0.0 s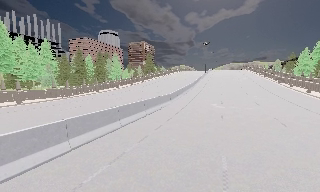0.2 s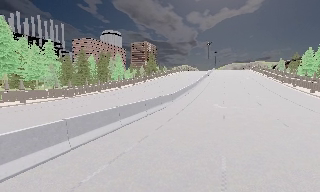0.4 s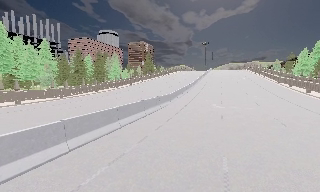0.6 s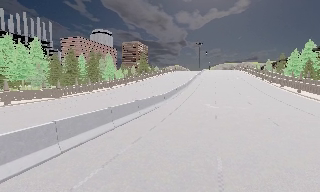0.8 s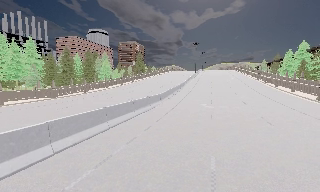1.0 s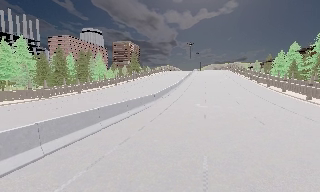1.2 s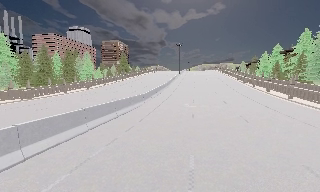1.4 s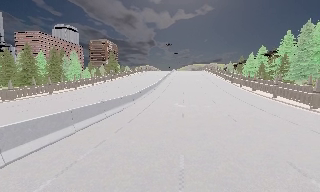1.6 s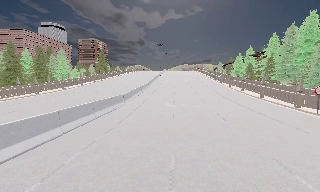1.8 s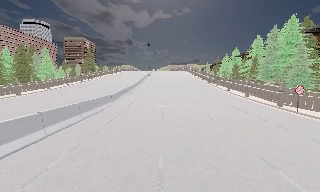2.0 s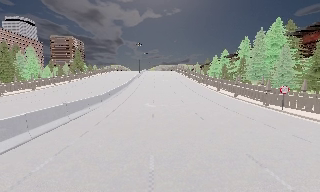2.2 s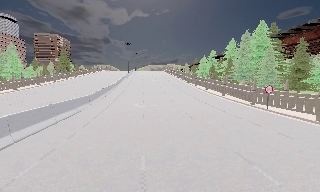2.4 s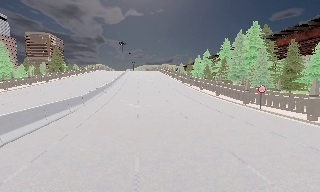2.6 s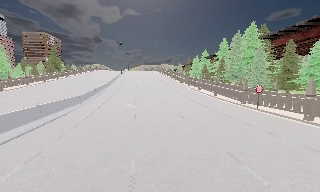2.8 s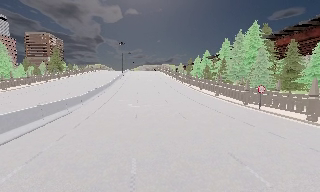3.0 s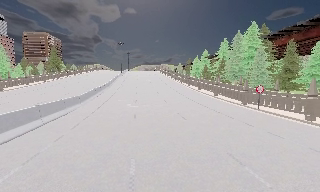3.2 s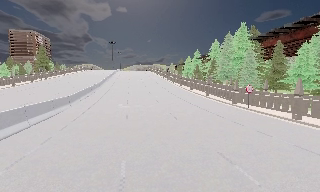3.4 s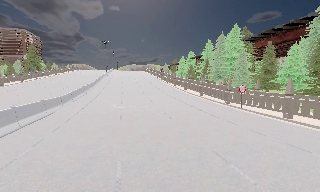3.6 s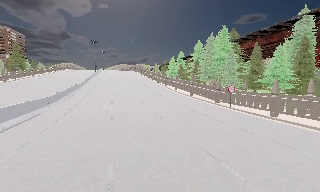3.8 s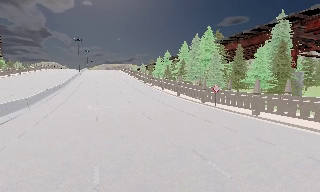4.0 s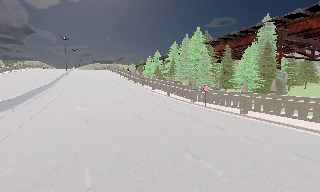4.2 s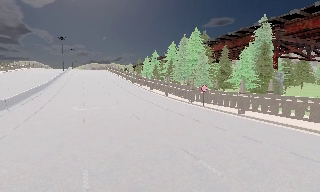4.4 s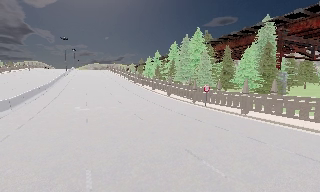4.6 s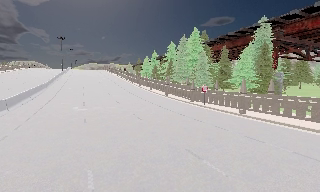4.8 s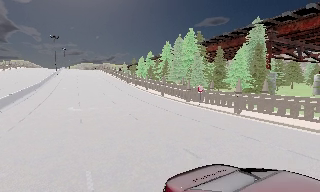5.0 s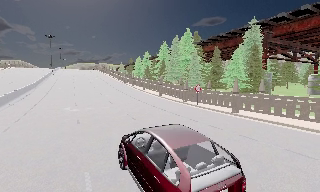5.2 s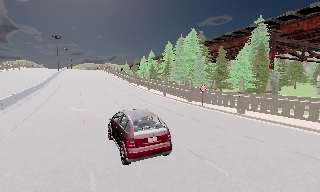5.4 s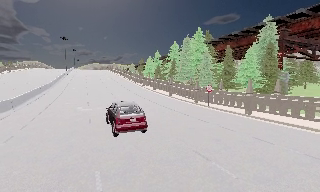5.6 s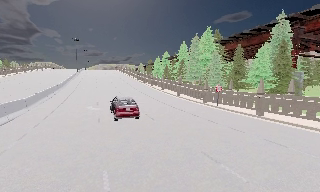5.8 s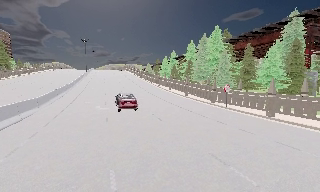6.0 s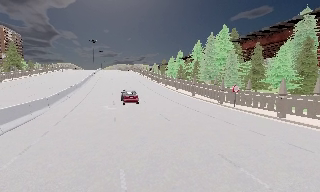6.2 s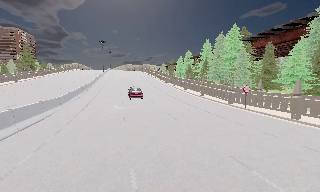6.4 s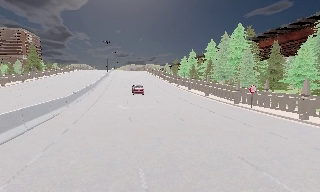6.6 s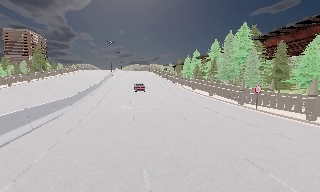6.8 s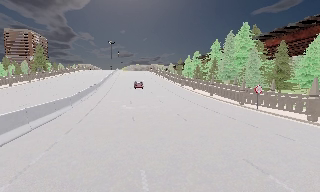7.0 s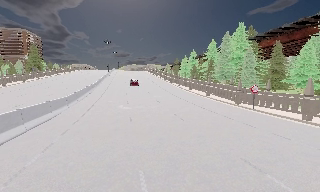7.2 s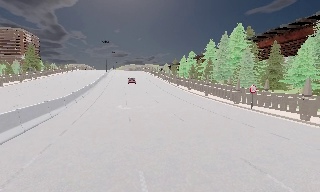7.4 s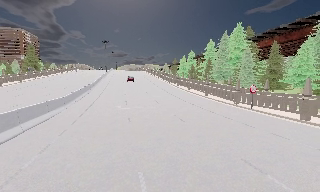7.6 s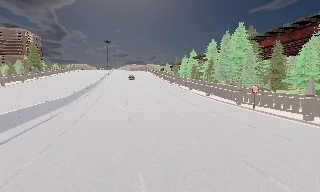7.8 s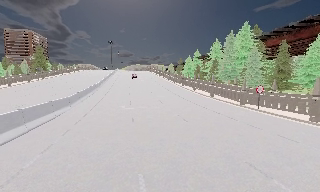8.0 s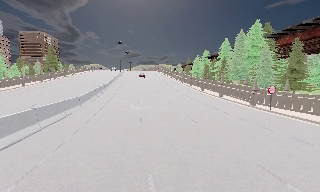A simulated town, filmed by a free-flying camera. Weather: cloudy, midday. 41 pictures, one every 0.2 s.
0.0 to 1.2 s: The camera shifts only a little, or ends up much as it began.
1.2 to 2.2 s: The scene slides to the left, as the camera pans about 20 degrees to its right.
2.2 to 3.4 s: The camera shifts only a little, or ends up much as it began.
3.4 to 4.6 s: The camera swings to its right by about 15 degrees, and the scene slides to the left.
4.6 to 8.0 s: The camera swings to its left by about 15 degrees, and the scene slides to the right. It travels forward, about 0.5 m, so what stands in front looms larger.
The film runs forward here.
